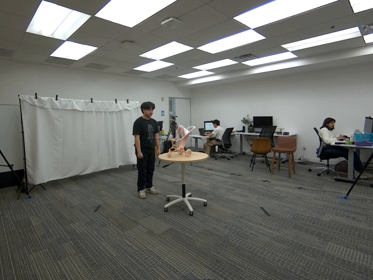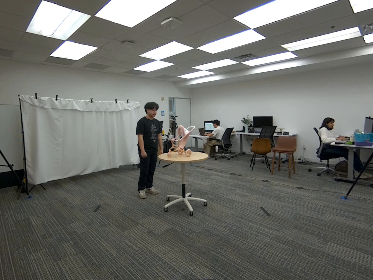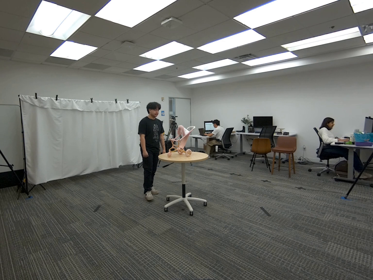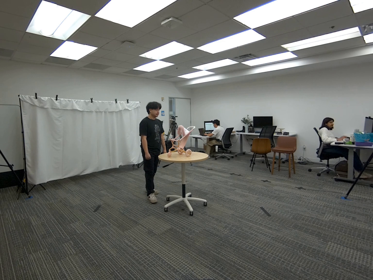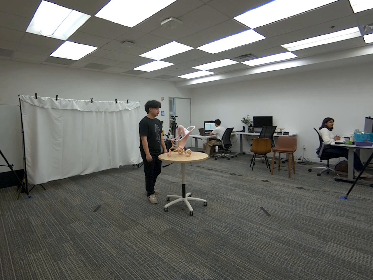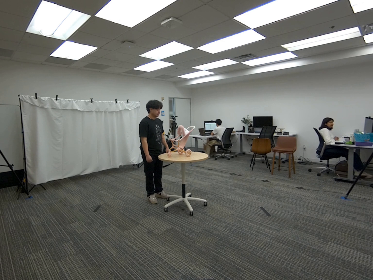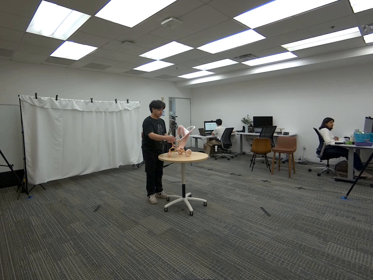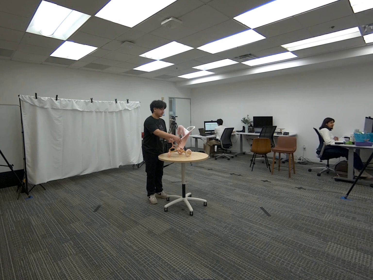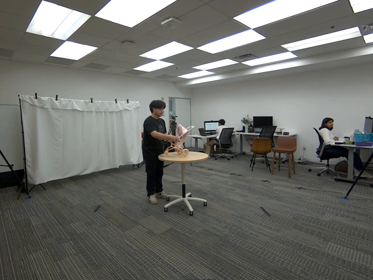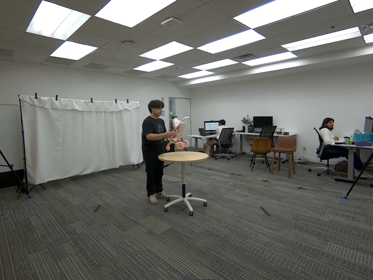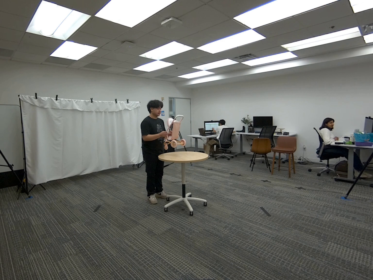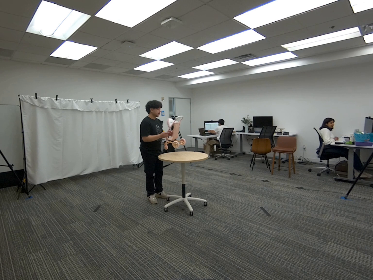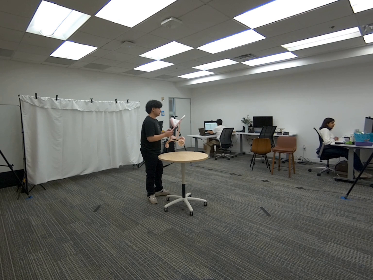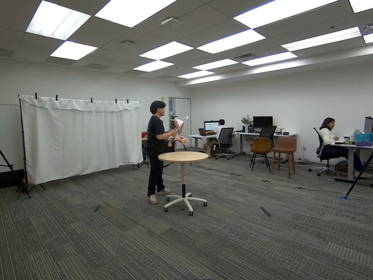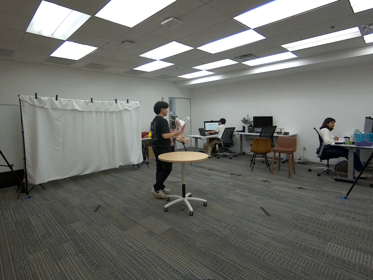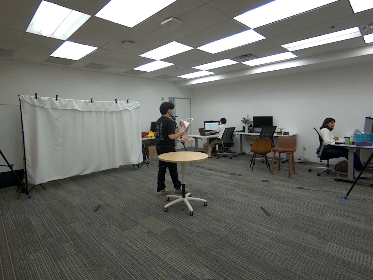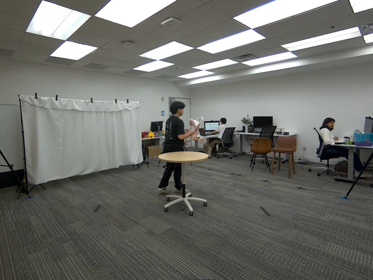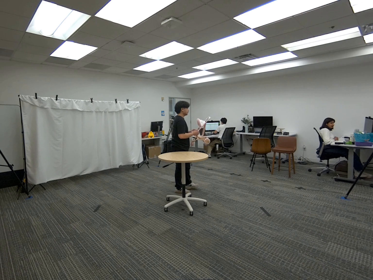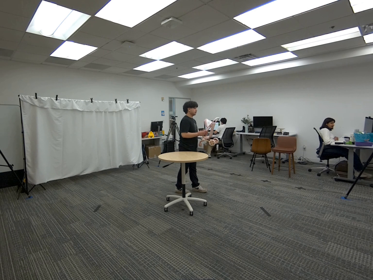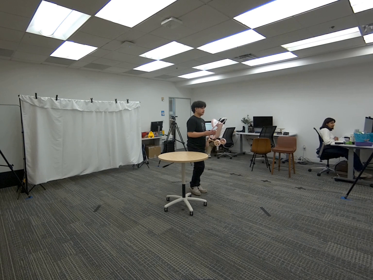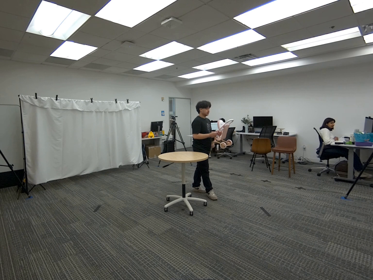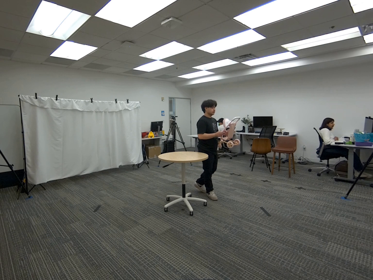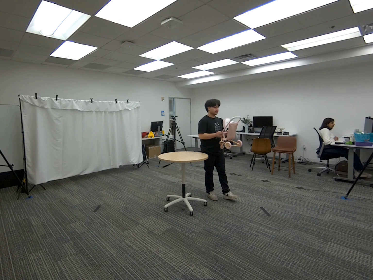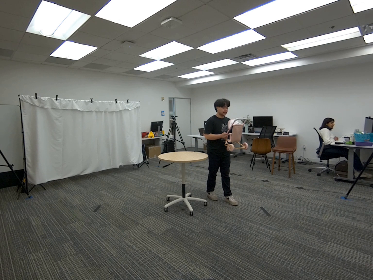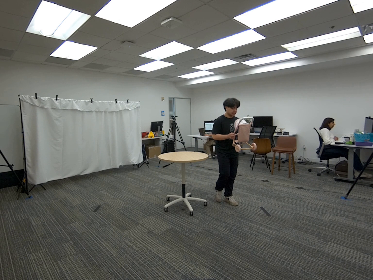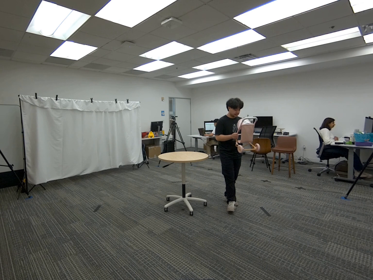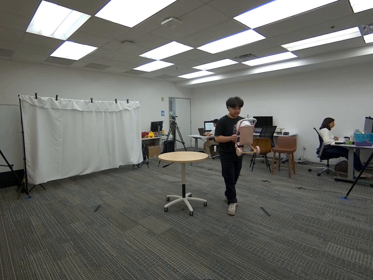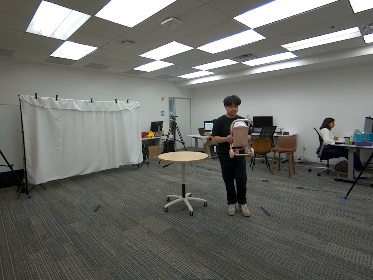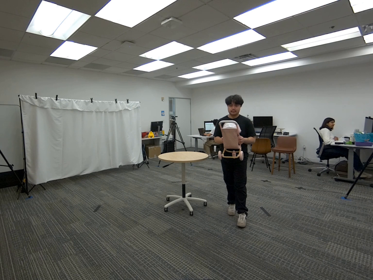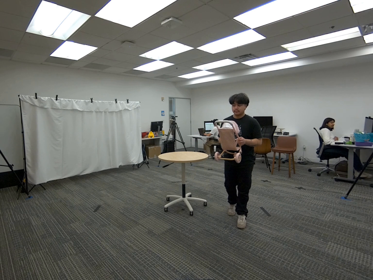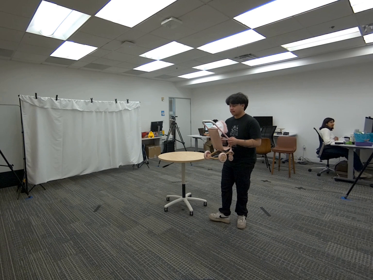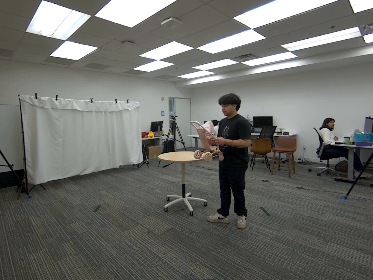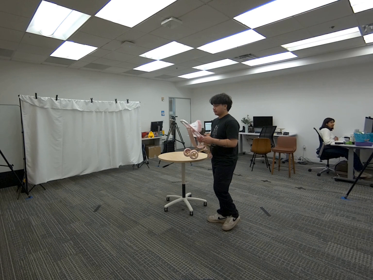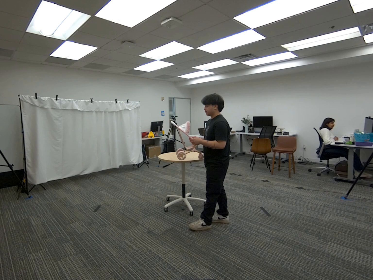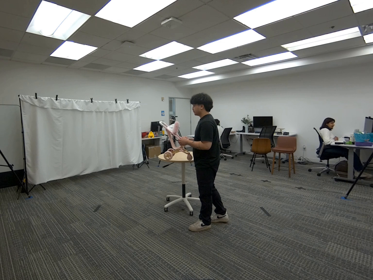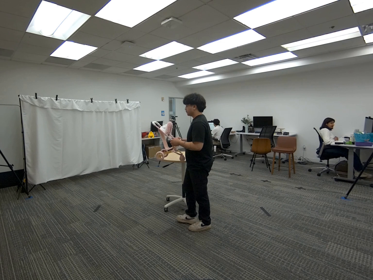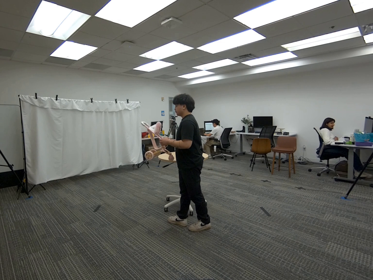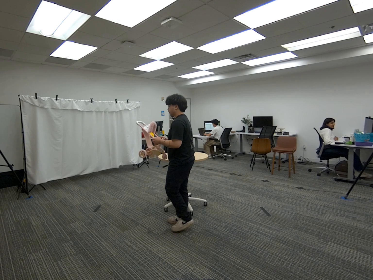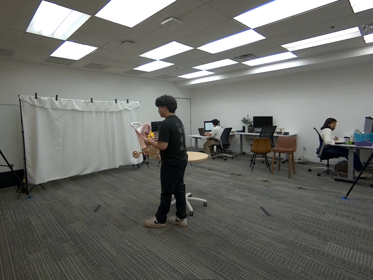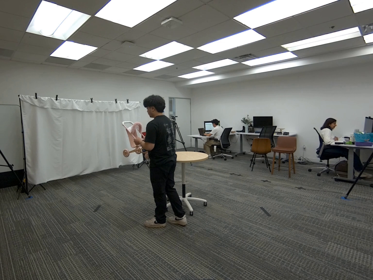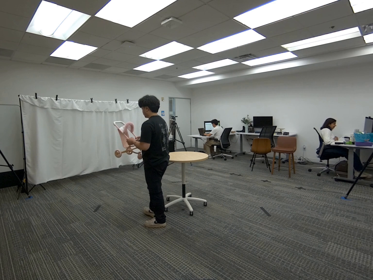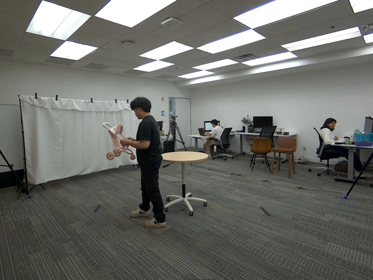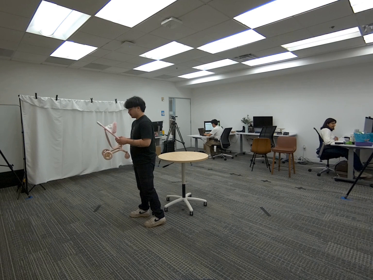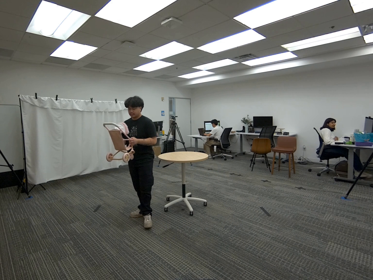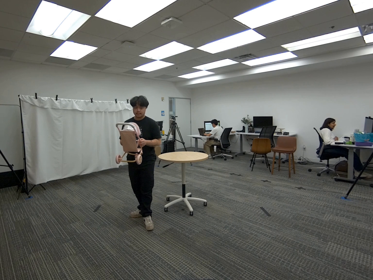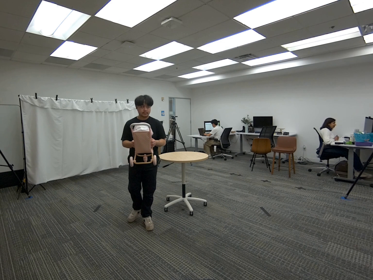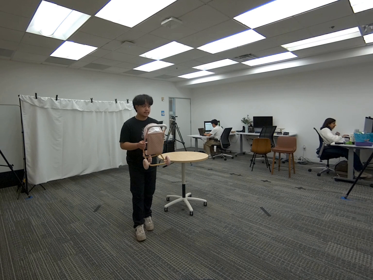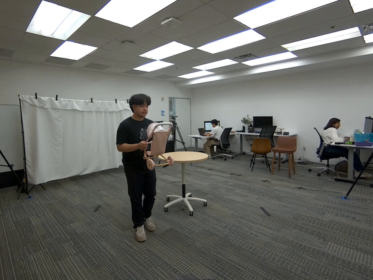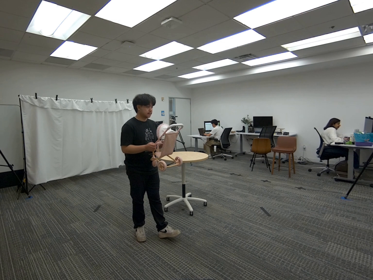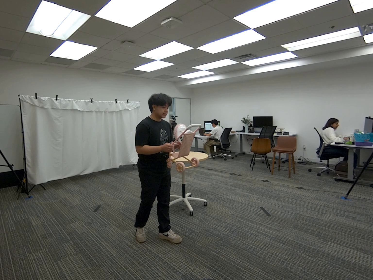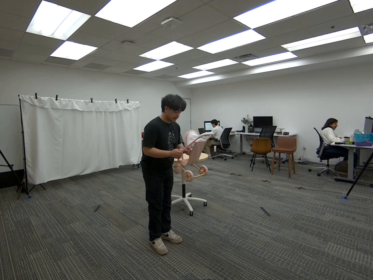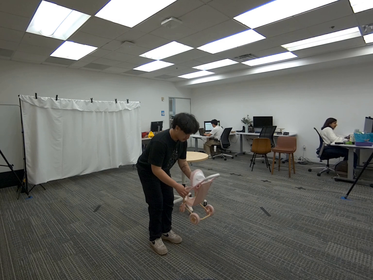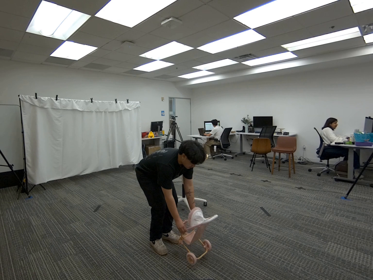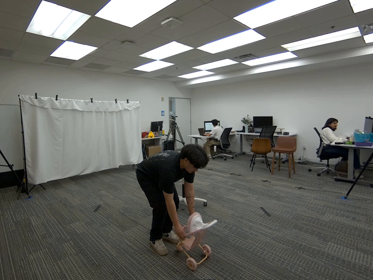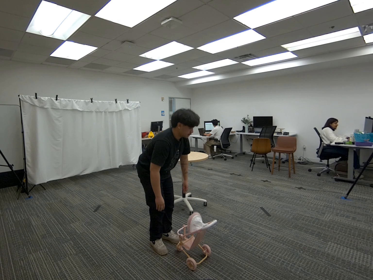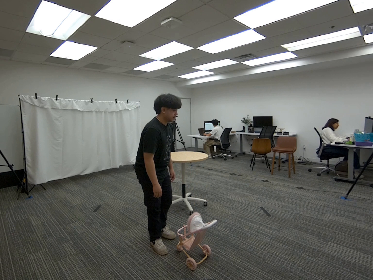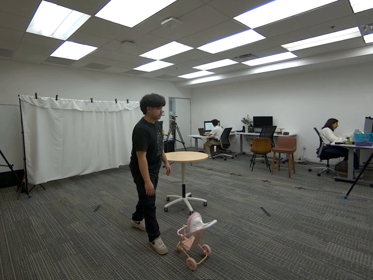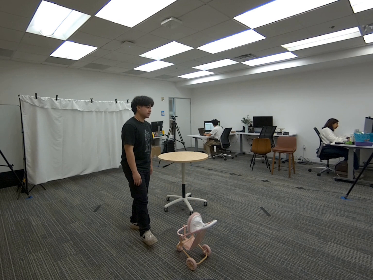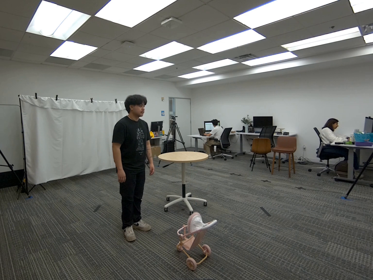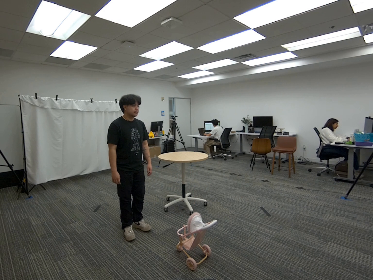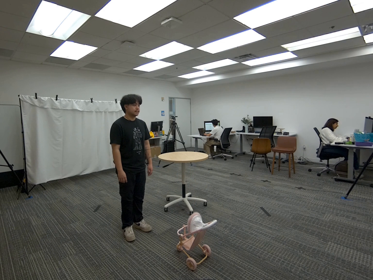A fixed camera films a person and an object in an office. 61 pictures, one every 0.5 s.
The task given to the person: Walk over to the toy stroller on the round table and pick up using both hands. Walk within the bounding area and place on the ground when complete.
